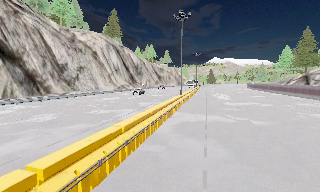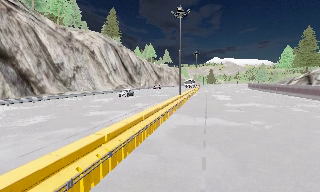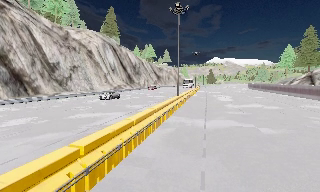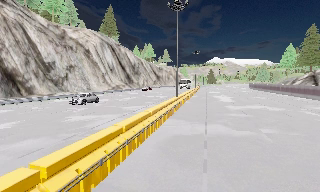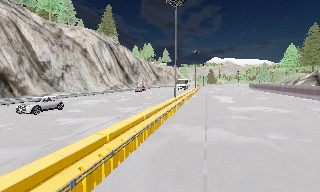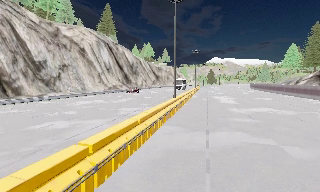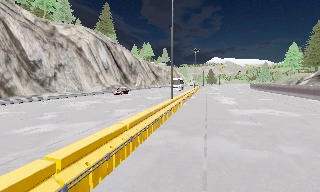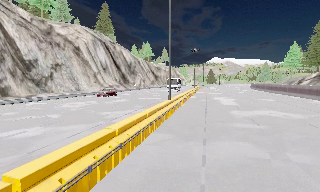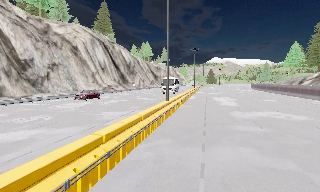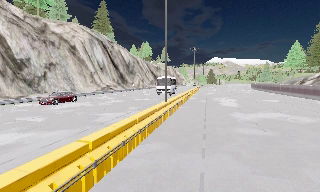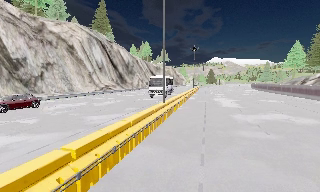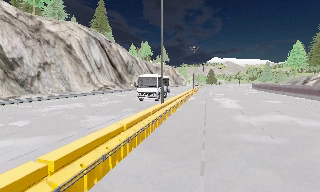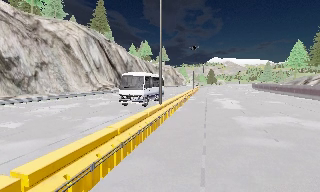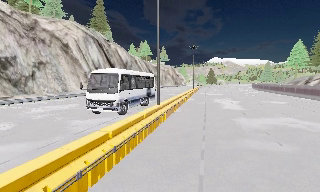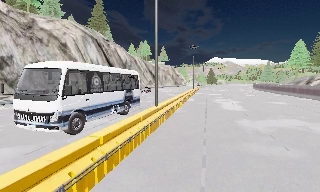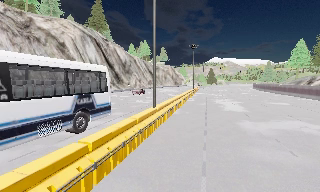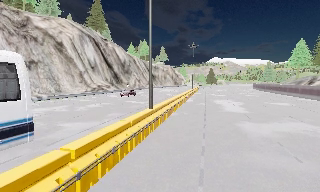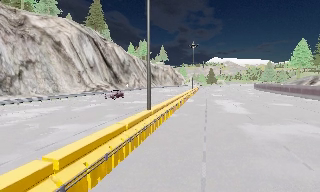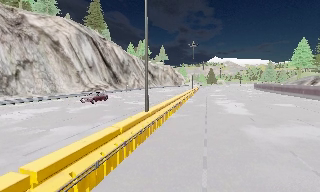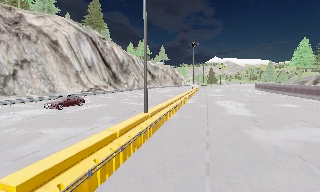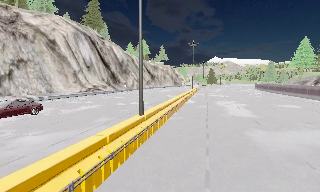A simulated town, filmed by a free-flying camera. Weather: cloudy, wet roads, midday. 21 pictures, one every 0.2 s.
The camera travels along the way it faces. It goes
forward.
0.0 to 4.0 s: The camera travels forward, about 14 m, so what stands in front looms larger. It loses speed.
The film runs forward here.
